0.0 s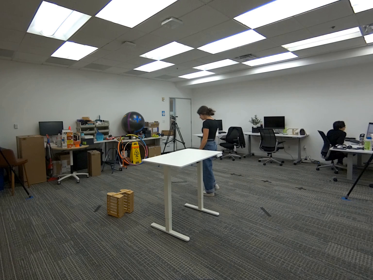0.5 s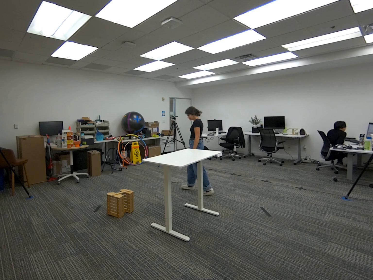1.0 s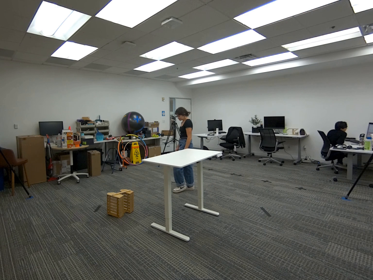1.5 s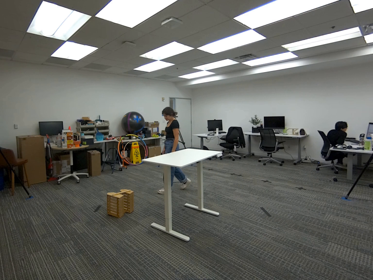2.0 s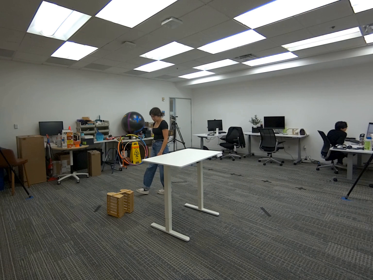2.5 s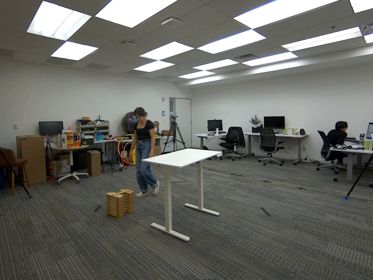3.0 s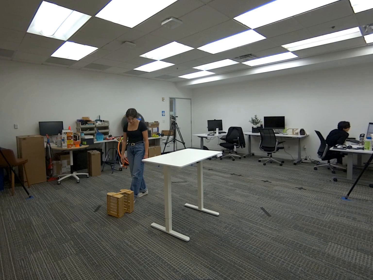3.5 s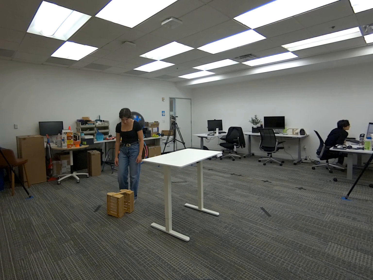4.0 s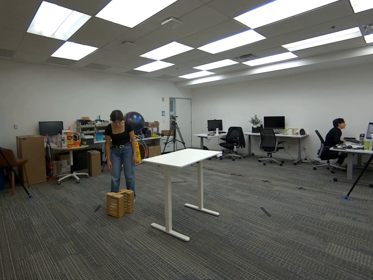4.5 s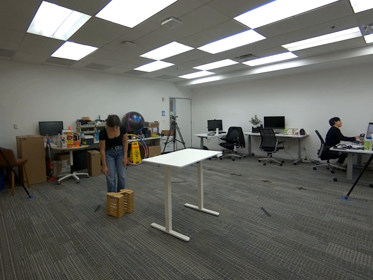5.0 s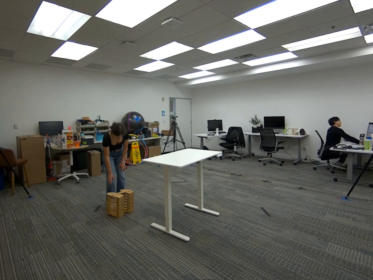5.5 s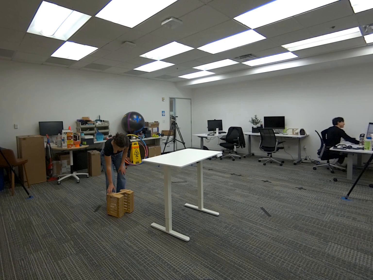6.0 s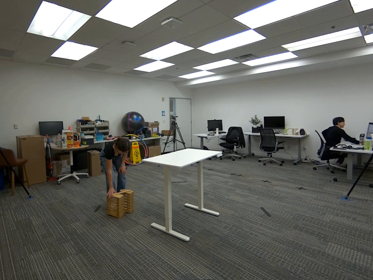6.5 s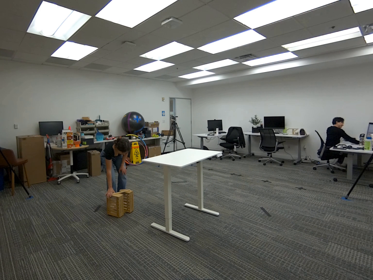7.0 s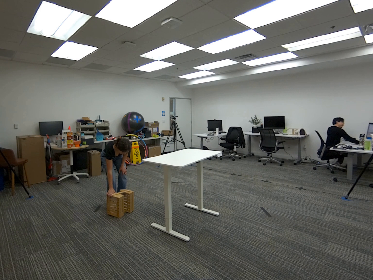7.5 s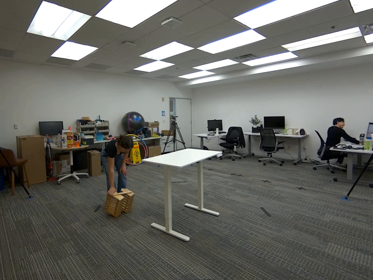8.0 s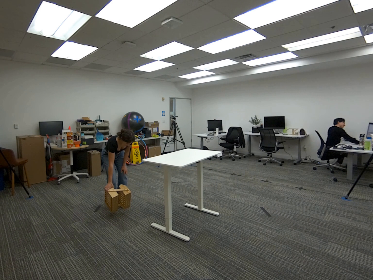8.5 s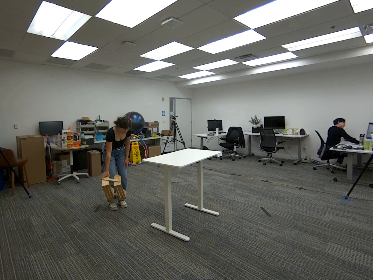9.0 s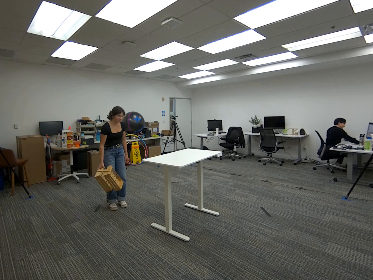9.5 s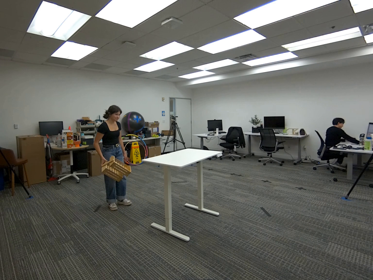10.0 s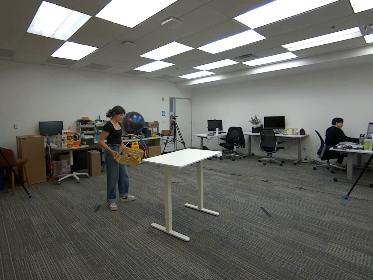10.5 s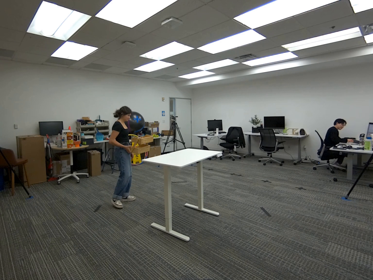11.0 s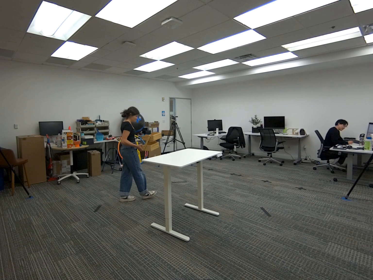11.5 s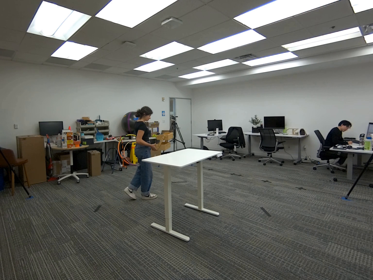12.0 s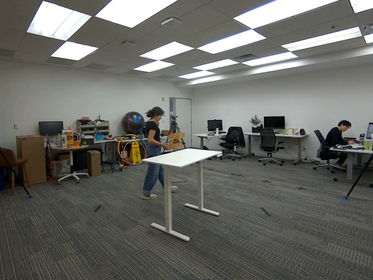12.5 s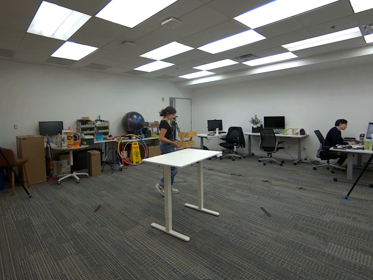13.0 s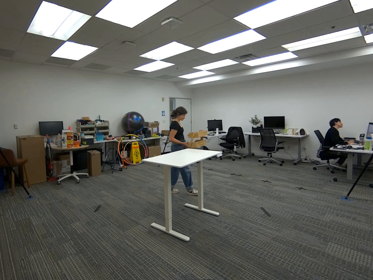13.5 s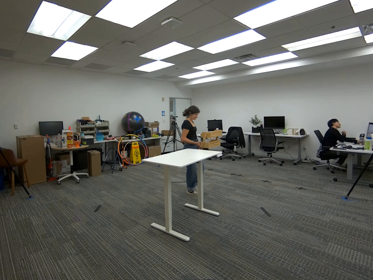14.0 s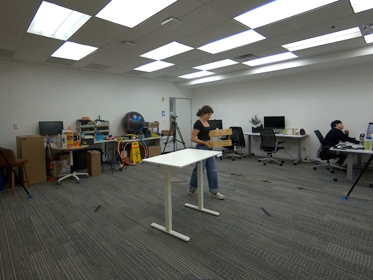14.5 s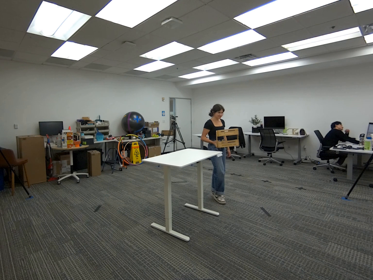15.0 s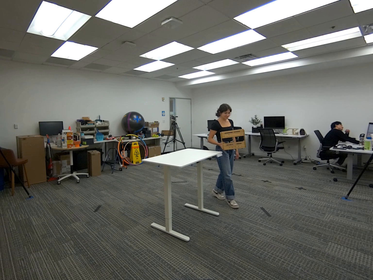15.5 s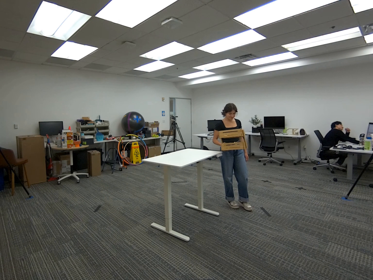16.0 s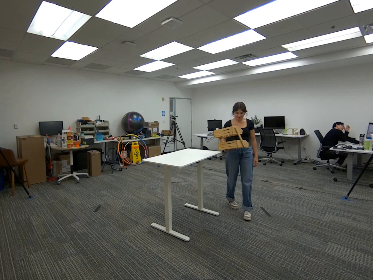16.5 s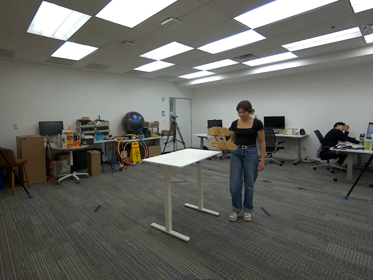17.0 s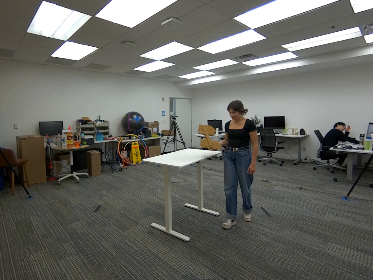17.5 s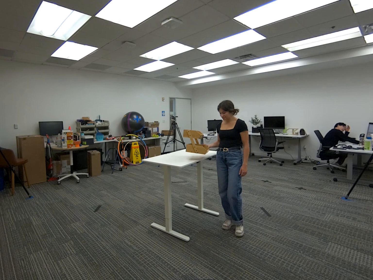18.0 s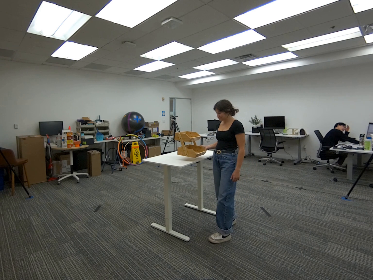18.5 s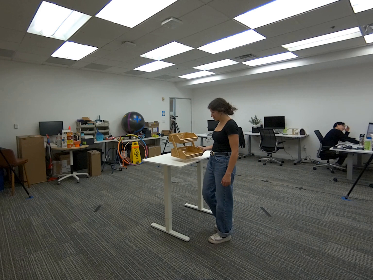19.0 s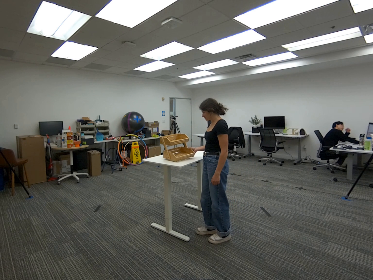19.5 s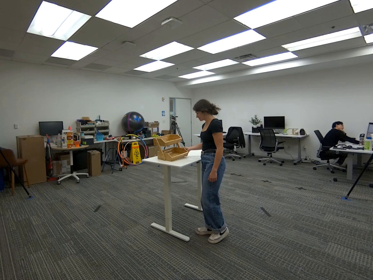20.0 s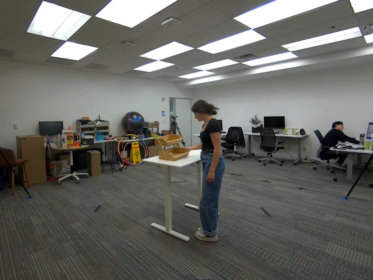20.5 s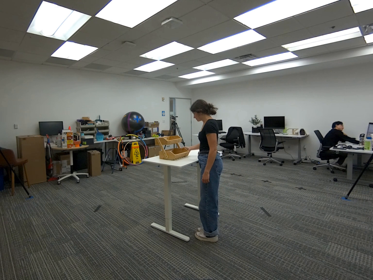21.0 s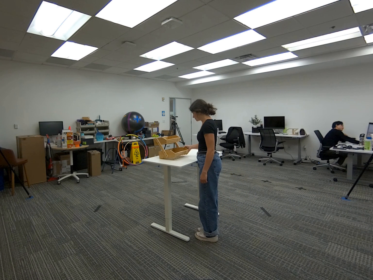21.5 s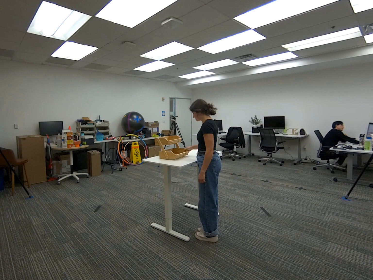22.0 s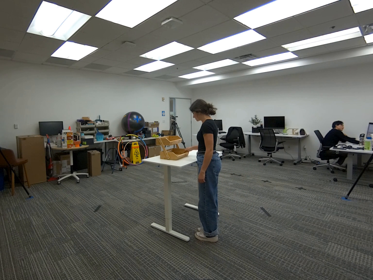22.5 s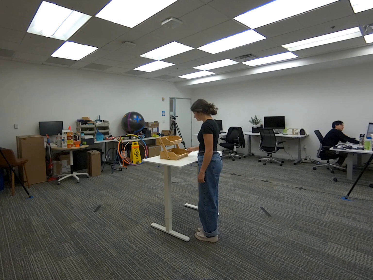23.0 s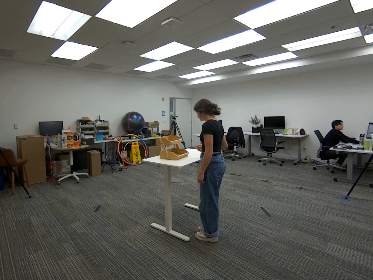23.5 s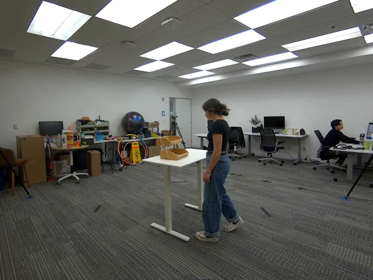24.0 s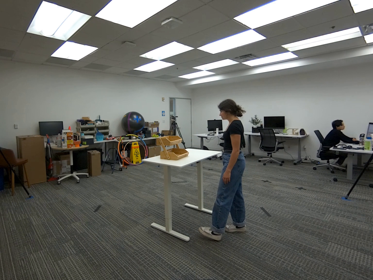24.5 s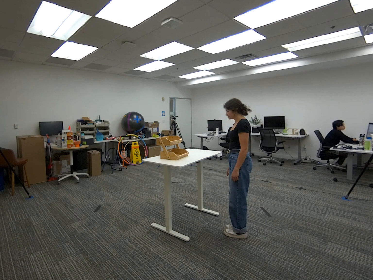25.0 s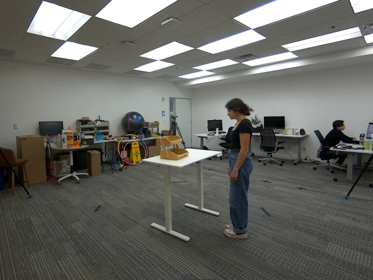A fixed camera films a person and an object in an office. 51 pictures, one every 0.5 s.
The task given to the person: Walk over to the wooden crate on the ground and pick up the wooden crate from the side and place on the white desk.
